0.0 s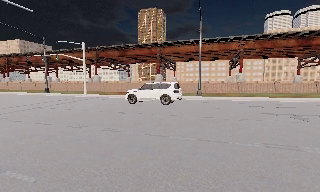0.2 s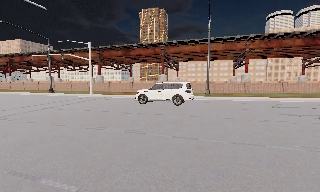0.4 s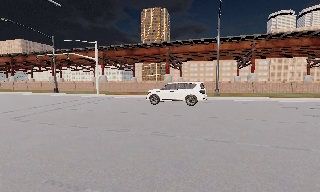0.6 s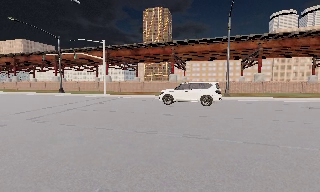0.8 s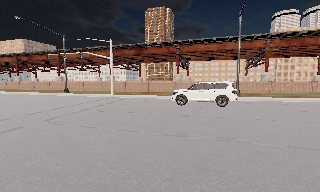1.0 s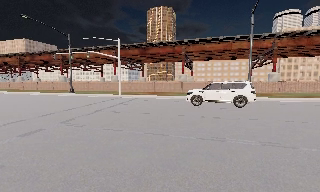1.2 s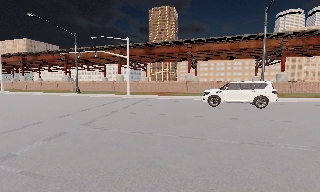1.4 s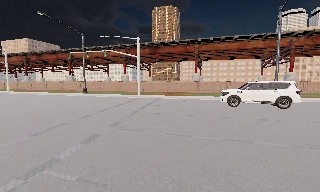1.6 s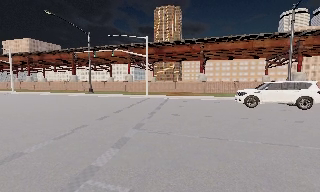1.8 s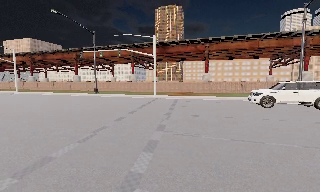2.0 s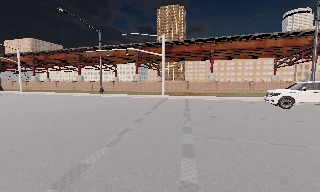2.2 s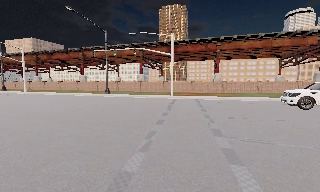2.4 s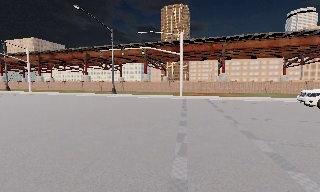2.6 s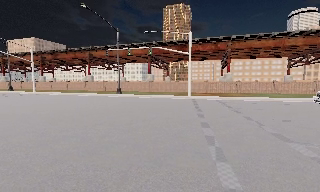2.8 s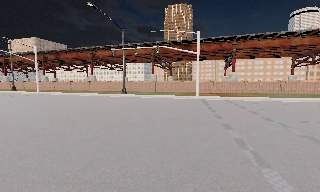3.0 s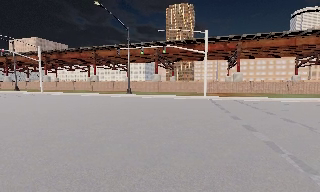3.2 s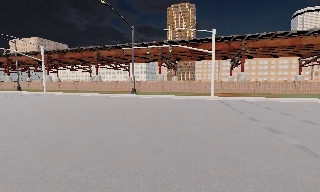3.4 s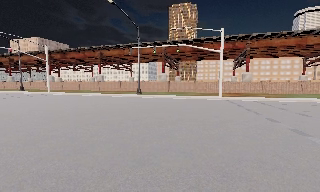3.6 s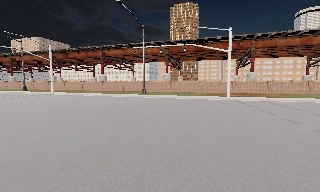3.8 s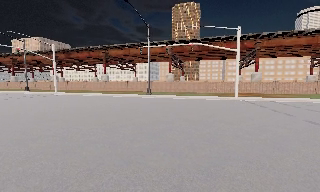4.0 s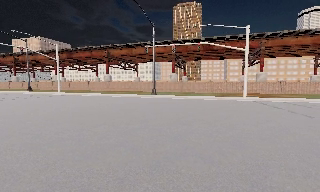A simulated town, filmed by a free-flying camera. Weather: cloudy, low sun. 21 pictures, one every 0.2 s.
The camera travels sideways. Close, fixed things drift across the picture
to the right.
0.0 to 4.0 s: The camera travels to its left, about 20 m, so close, fixed things drift to the right.
The film runs backward here.
